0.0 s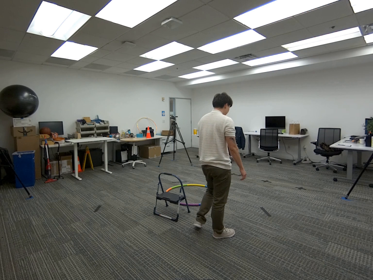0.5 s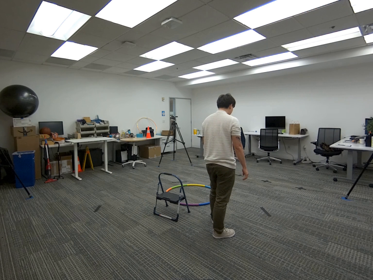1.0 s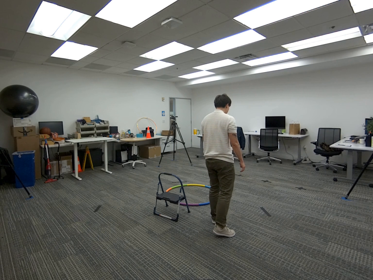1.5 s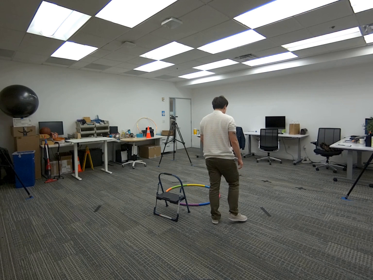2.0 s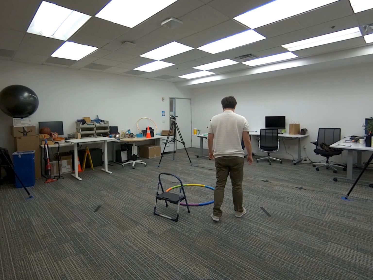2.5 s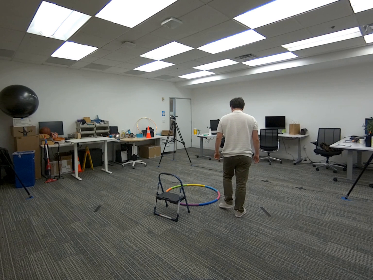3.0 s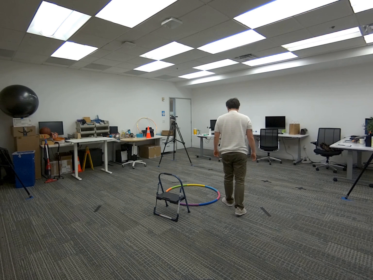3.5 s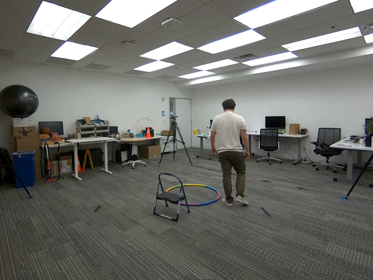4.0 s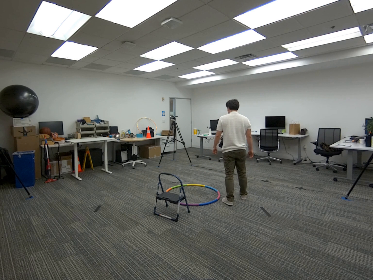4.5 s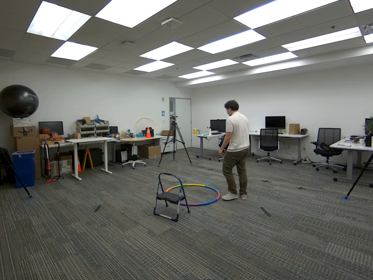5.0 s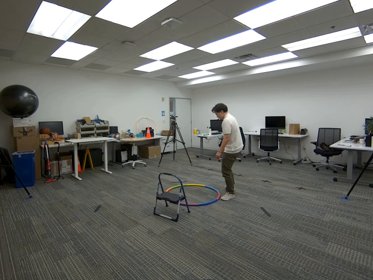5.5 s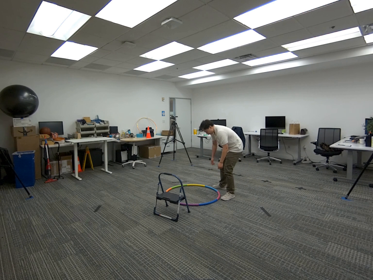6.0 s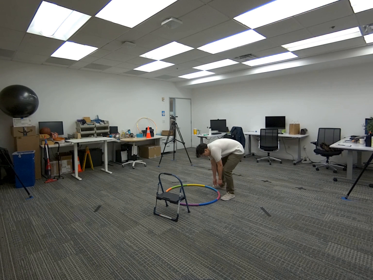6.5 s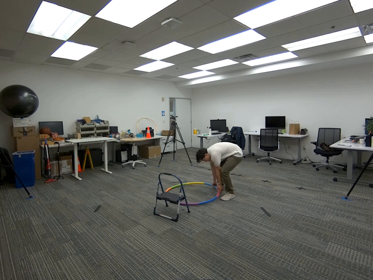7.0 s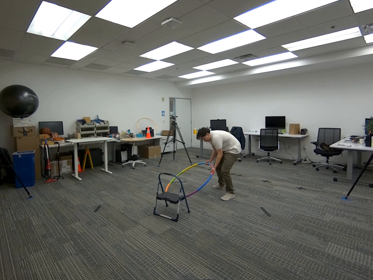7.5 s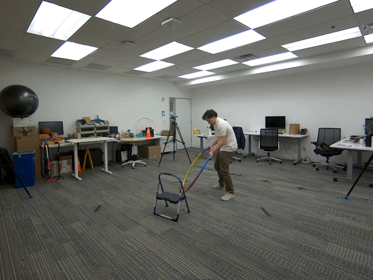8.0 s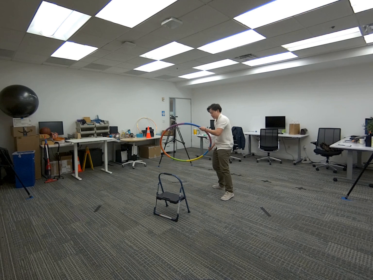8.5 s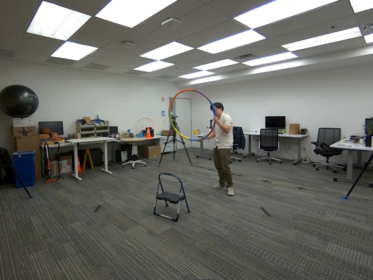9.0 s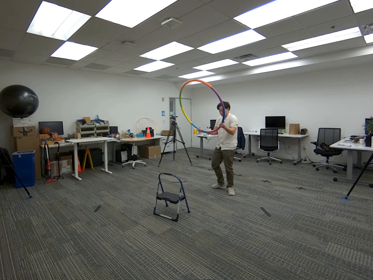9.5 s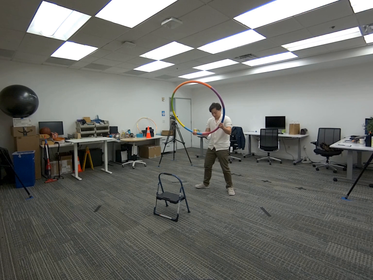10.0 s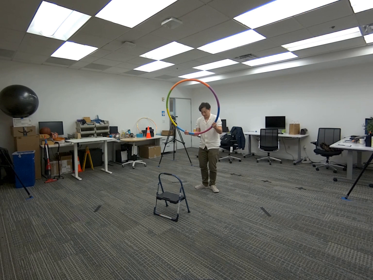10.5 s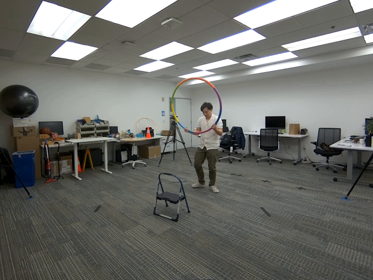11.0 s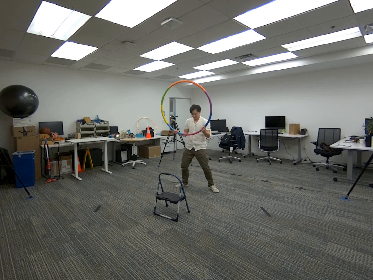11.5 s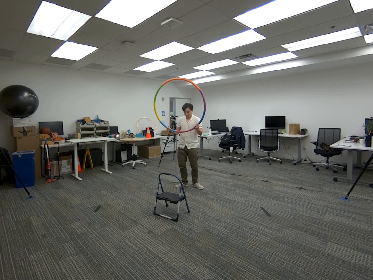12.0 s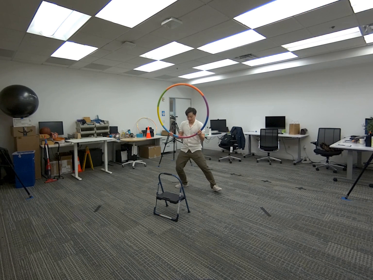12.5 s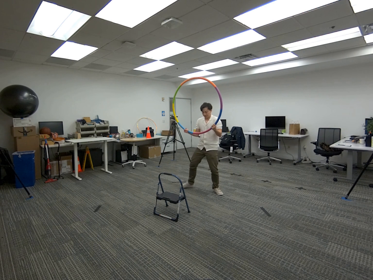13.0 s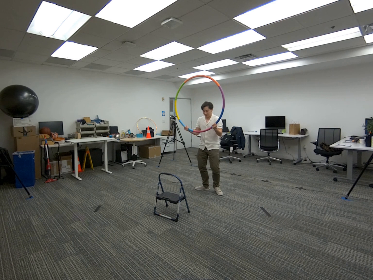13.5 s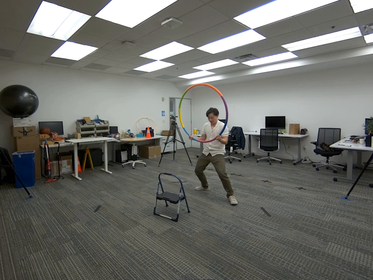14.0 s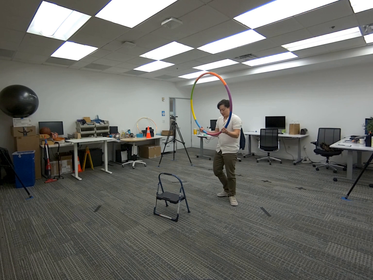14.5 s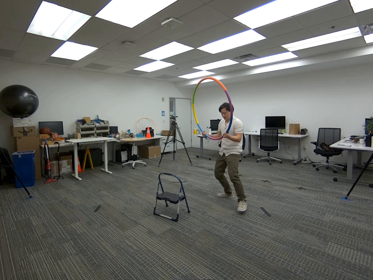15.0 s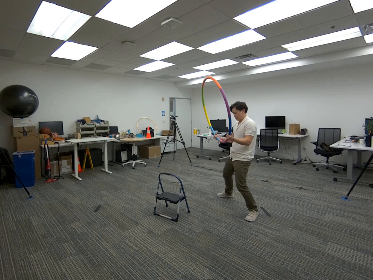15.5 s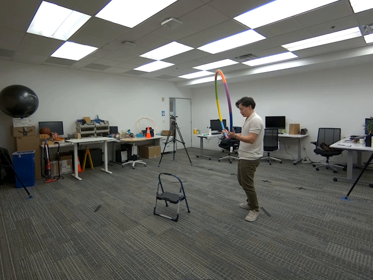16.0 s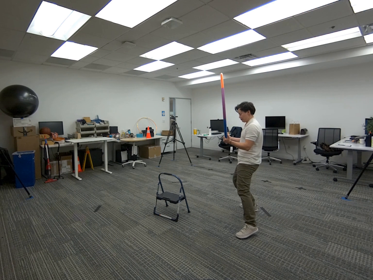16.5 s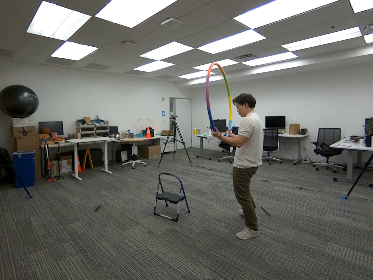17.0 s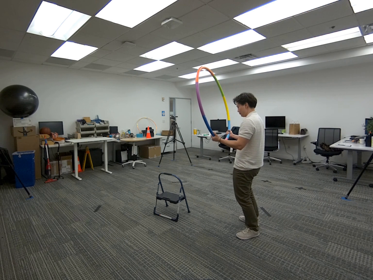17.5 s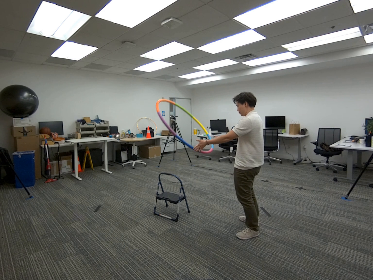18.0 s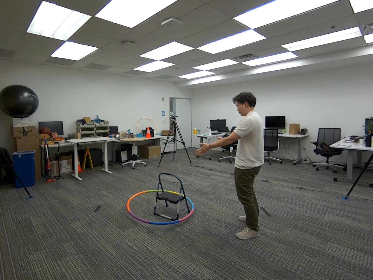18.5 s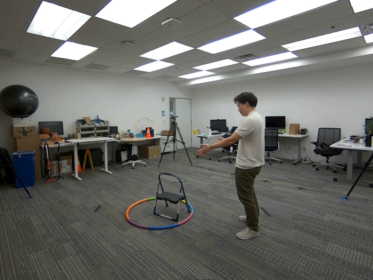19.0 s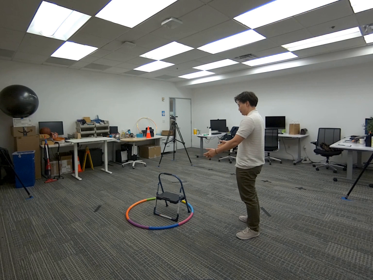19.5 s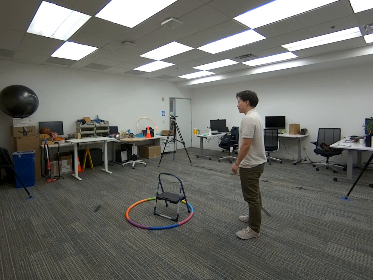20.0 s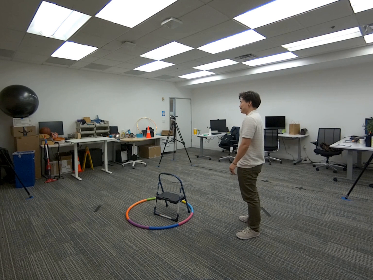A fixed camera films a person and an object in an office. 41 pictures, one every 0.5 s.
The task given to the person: Walk over to the hula hoop on the floor and toss it towards the stepping ladder attempting to land the hula hoop around the step ladder.
